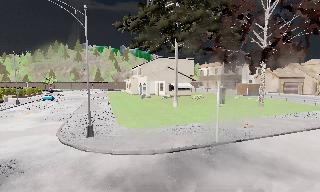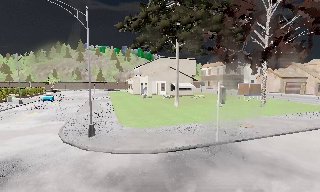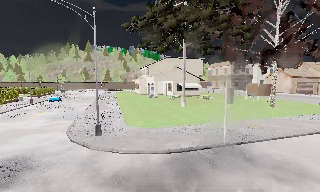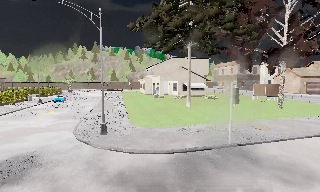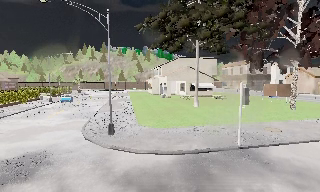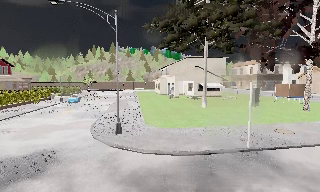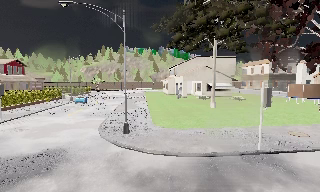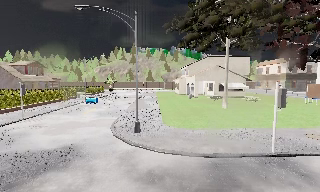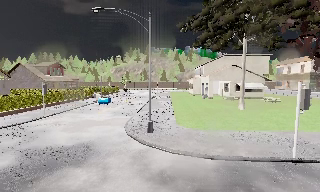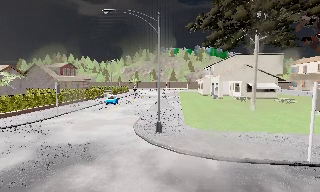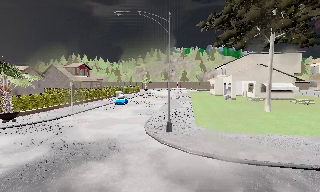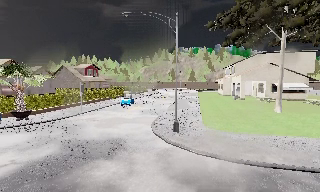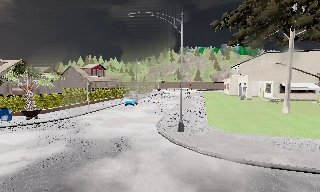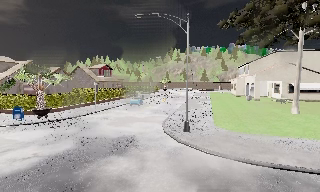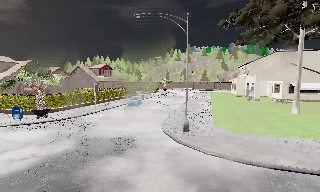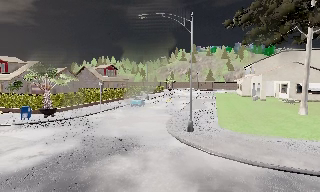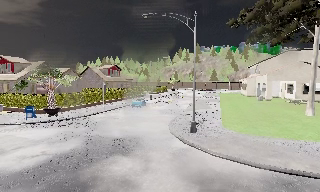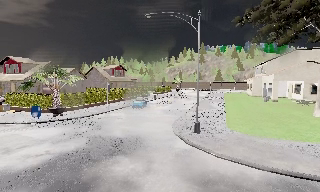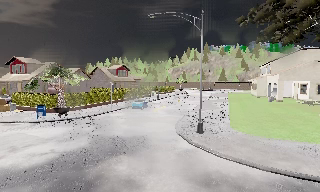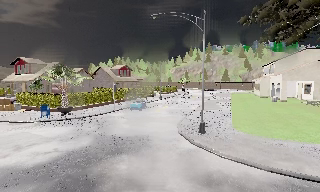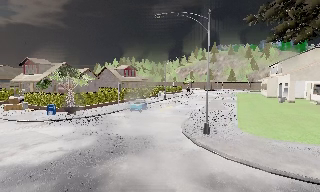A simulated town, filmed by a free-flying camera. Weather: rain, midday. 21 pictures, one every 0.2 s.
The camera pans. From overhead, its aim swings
counterclockwise.
The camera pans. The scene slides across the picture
to the right.
0.0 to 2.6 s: The camera swings to its left by about 35 degrees, and the scene slides to the right.
2.6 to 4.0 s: The camera shifts only a little, or ends up much as it began.
The film runs forward here.
